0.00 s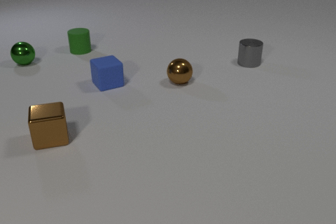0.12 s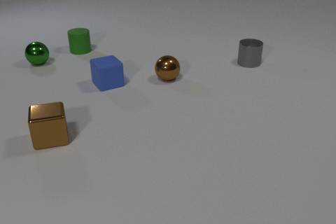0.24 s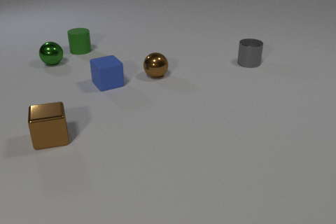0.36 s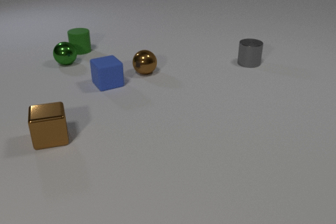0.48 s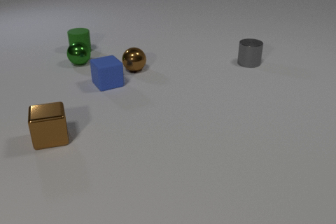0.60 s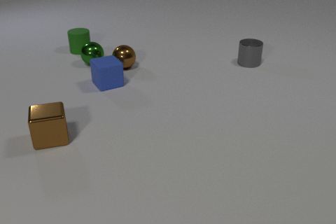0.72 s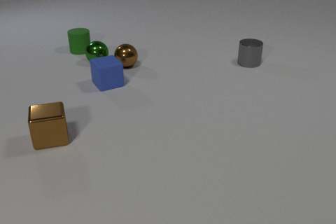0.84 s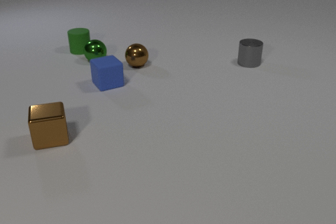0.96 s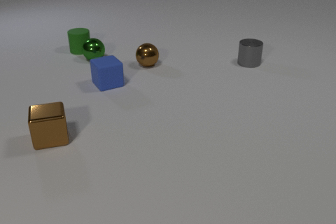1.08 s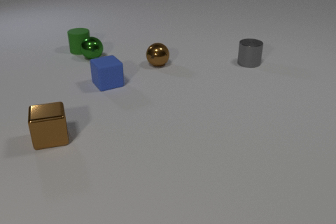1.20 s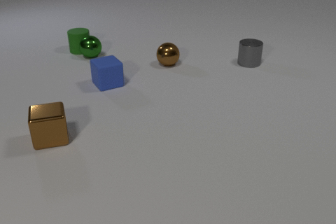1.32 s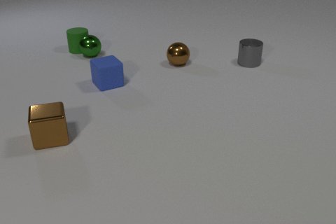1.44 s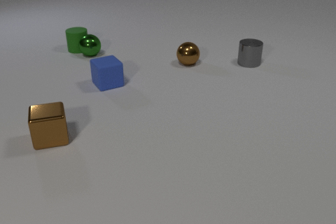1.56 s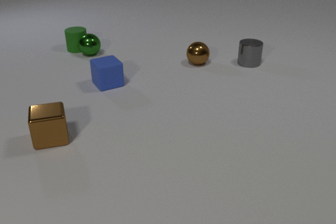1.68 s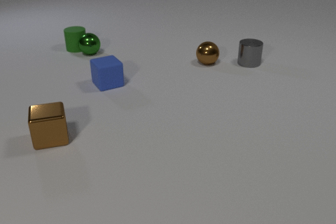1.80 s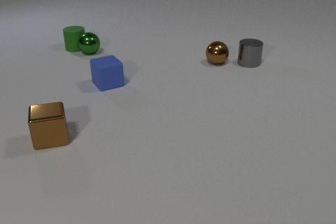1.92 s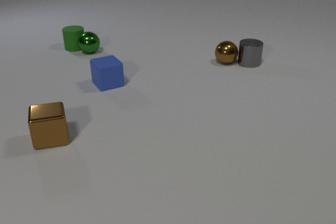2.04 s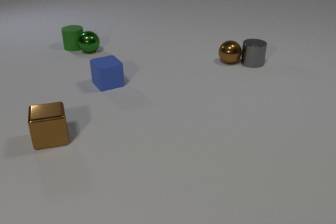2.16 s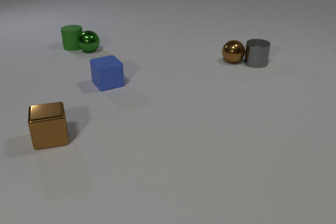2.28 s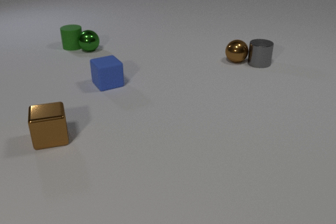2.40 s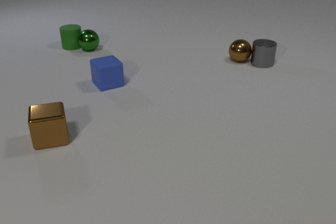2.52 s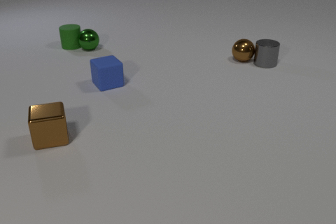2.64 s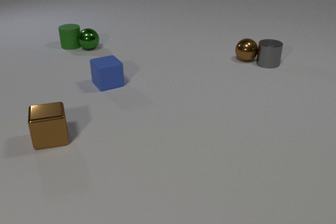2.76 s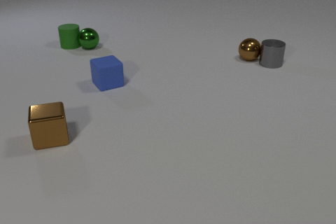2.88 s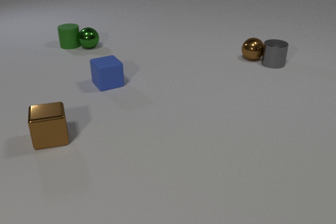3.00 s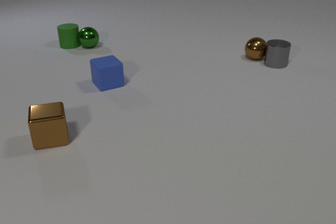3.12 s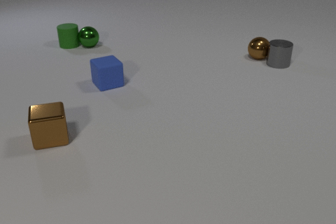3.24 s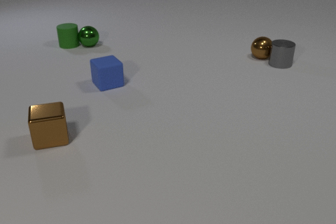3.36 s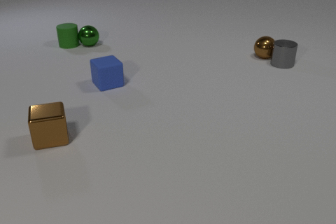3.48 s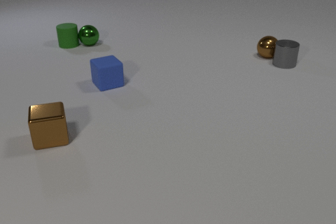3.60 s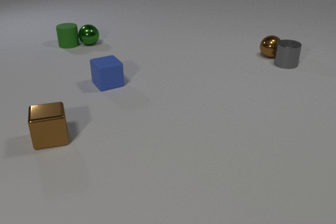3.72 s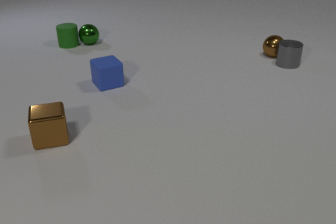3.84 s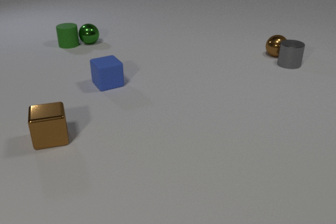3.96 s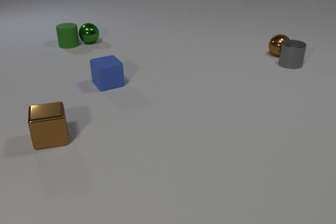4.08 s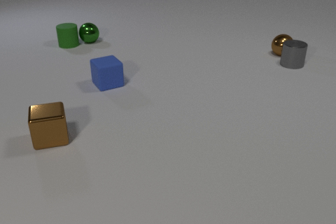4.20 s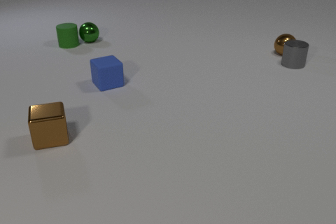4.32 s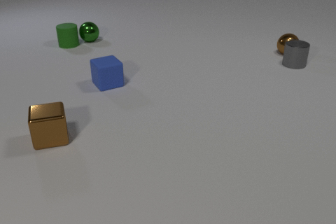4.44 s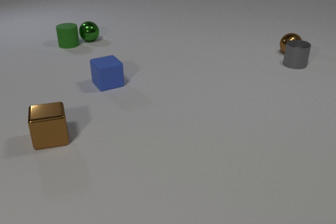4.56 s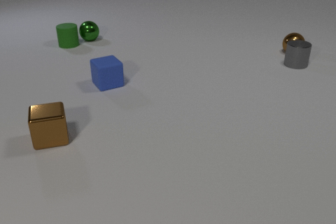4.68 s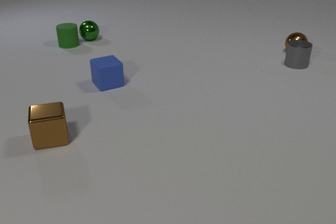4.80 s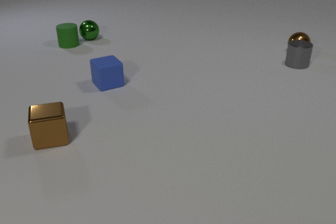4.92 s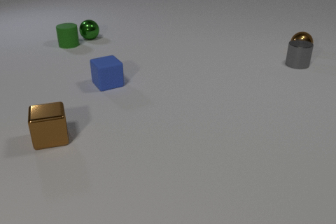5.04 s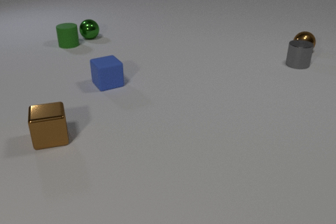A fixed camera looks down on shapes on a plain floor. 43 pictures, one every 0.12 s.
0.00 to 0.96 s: The green metal sphere rolls to the right. The brown metal sphere rolls away from the camera and to the left. The green metal sphere and the brown metal sphere collide.
0.96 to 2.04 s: The green metal sphere rolls away from the camera. The brown metal sphere rolls to the right. The green rubber cylinder slides away from the camera and to the left. The green metal sphere and the green rubber cylinder collide. The brown metal sphere and the gray metal cylinder collide.
2.04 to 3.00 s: The green metal sphere rolls away from the camera. The brown metal sphere rolls to the right and away from the camera. The green rubber cylinder slides away from the camera and to the left. The gray metal cylinder slides to the right.
3.00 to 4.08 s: The green metal sphere rolls away from the camera. The brown metal sphere rolls to the right and away from the camera. The gray metal cylinder slides to the right.
4.08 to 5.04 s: The green metal sphere rolls away from the camera. The brown metal sphere rolls to the right and away from the camera. The gray metal cylinder slides to the right.
What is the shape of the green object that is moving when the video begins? sphere.
How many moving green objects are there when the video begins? 1.
How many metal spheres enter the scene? 0.
